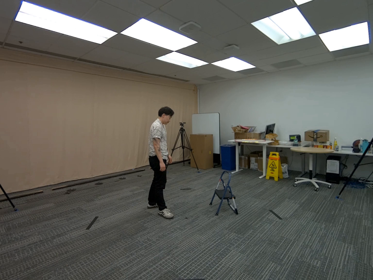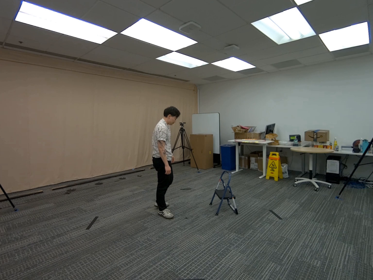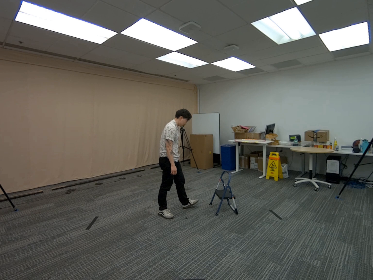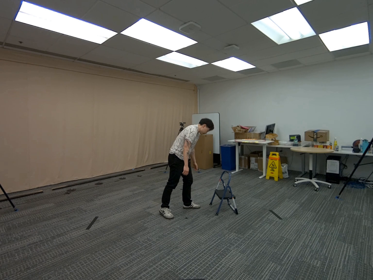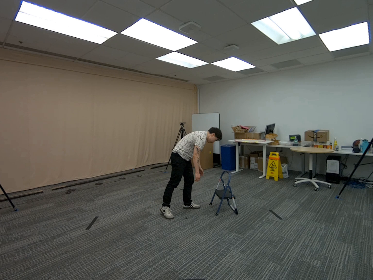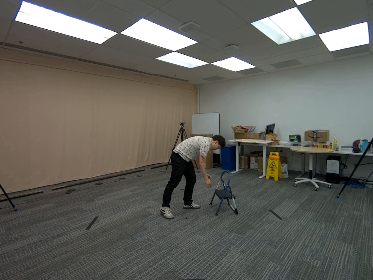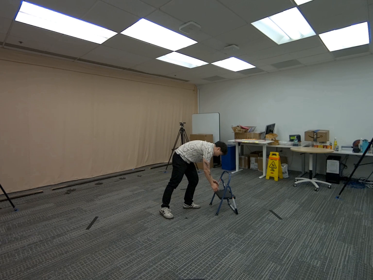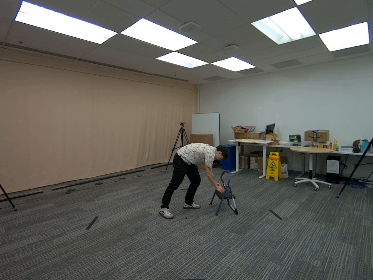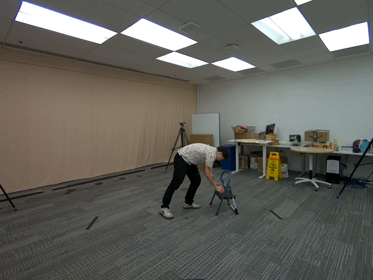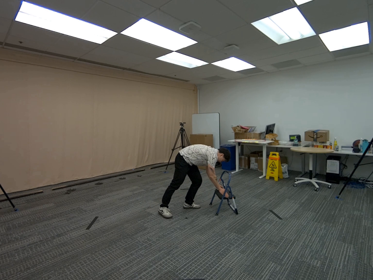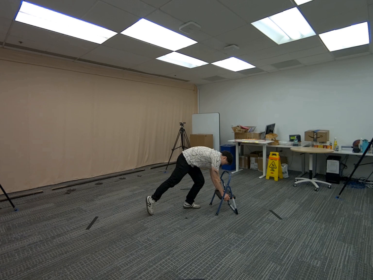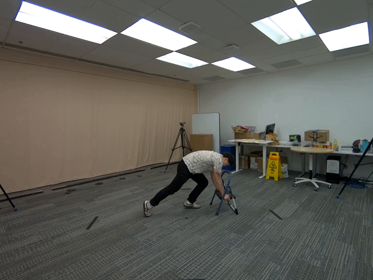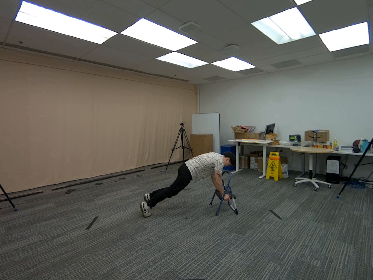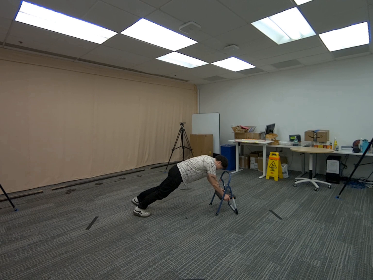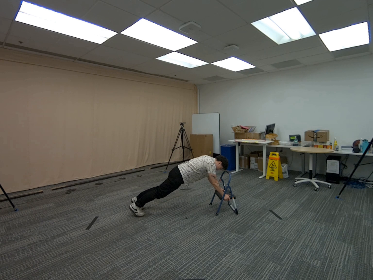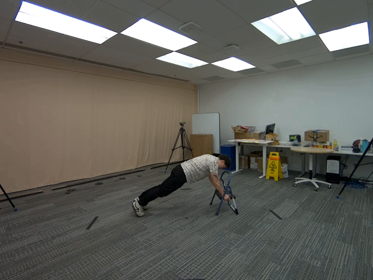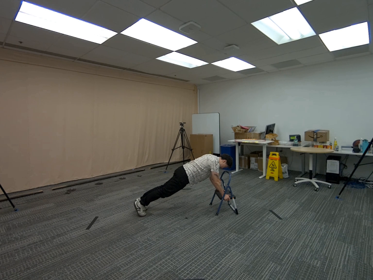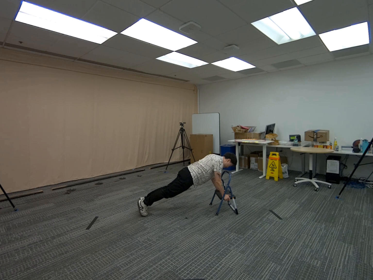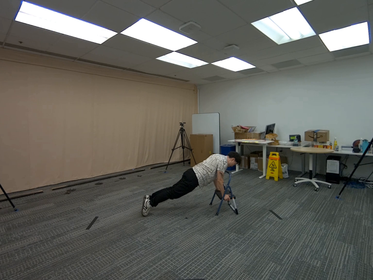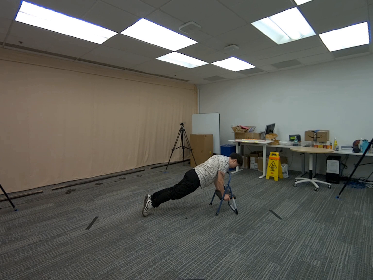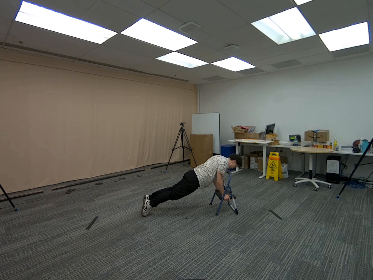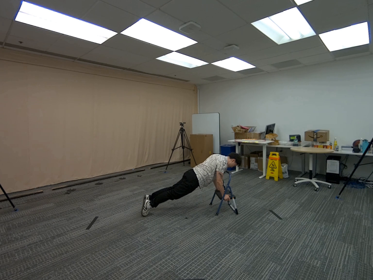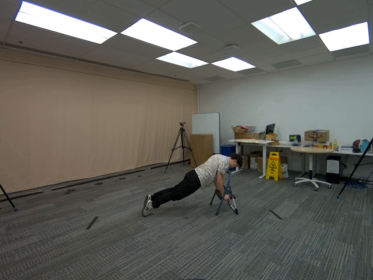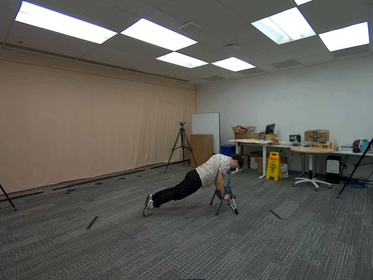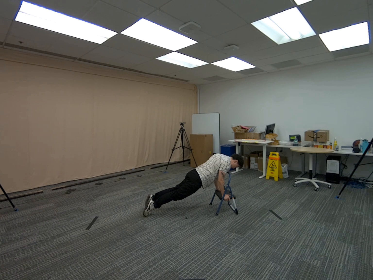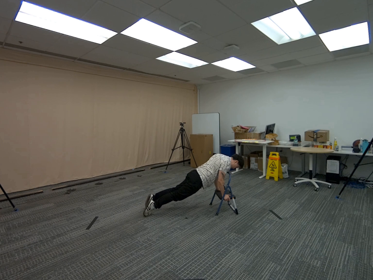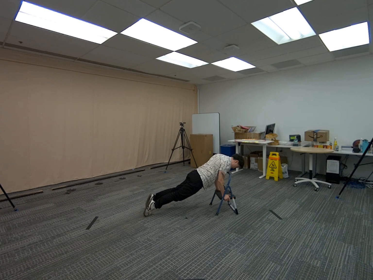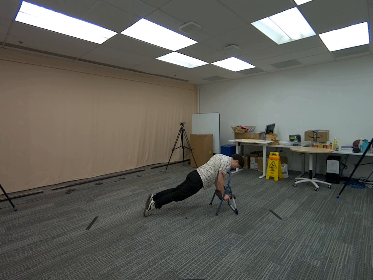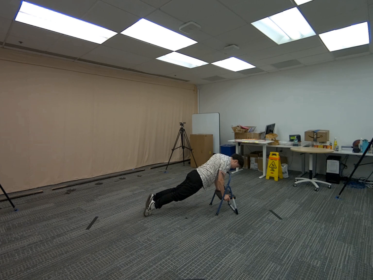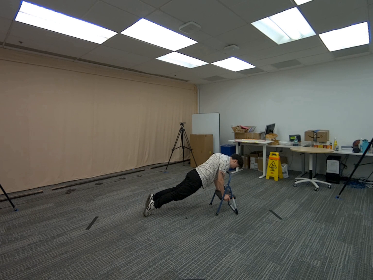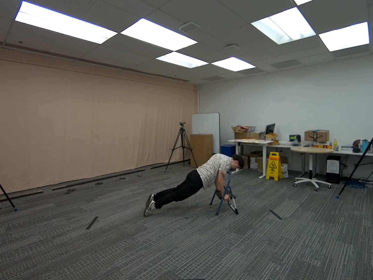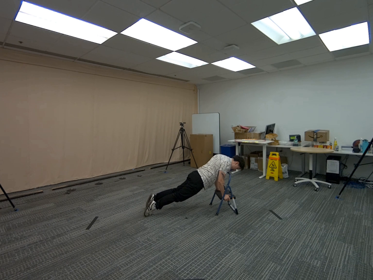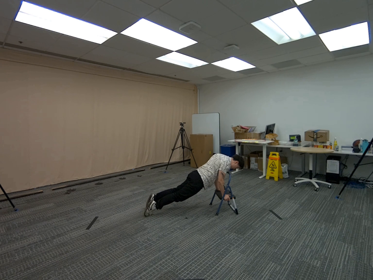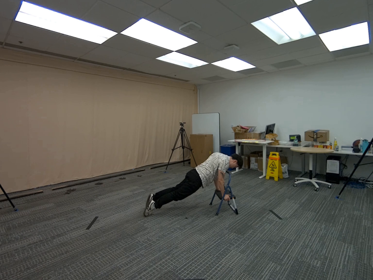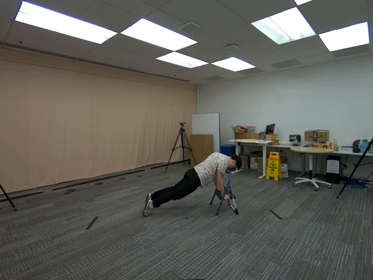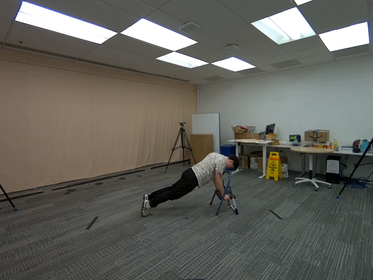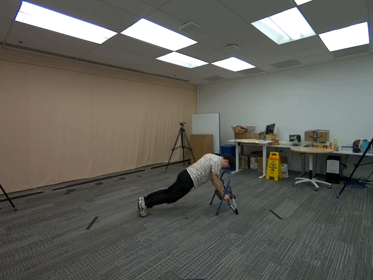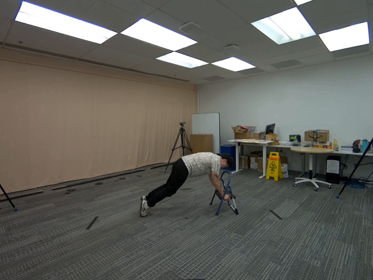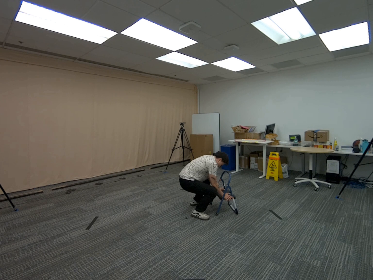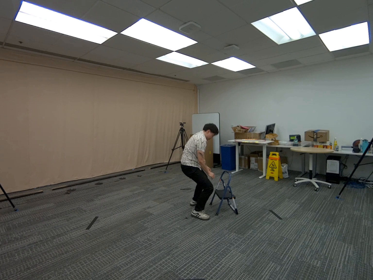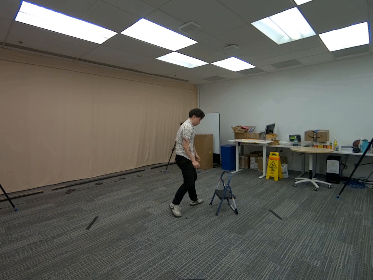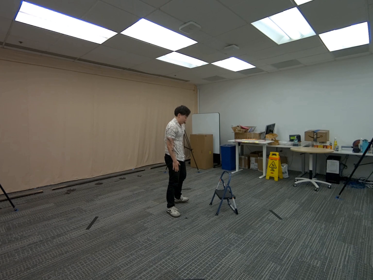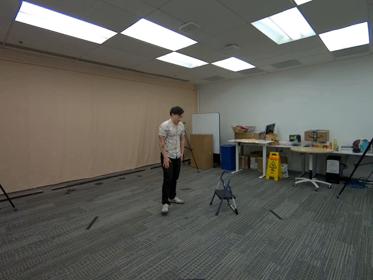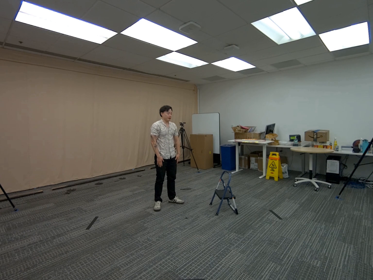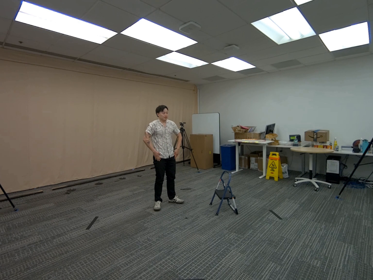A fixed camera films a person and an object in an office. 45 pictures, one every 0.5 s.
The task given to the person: Walk over to the step ladder and hold onto the step ladder as you proceed to do a plank. Hold the plank for ~10 sec.
